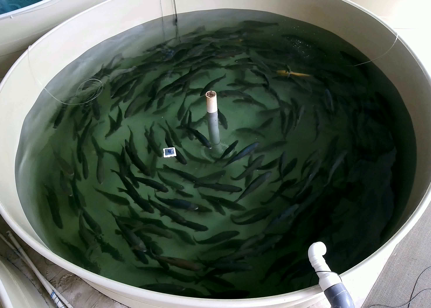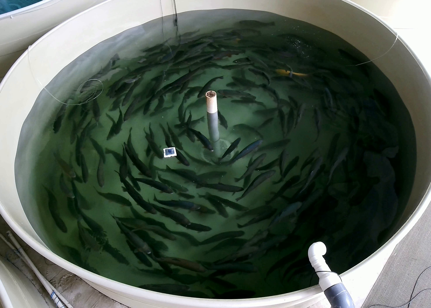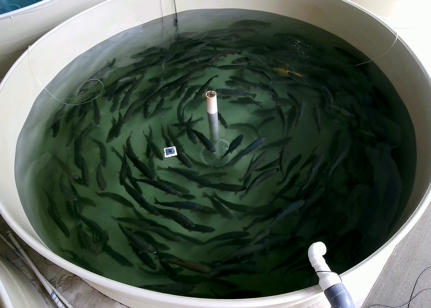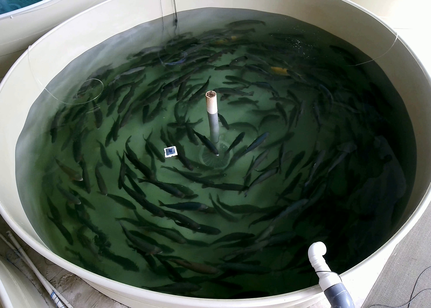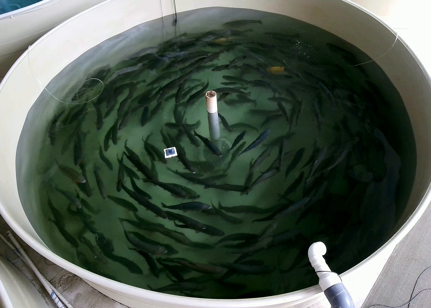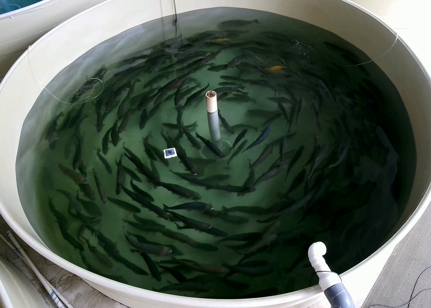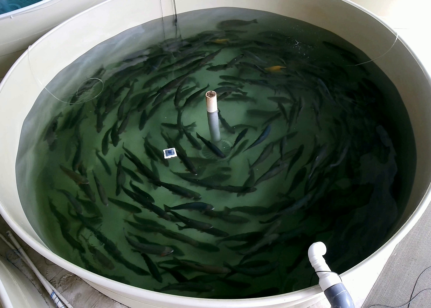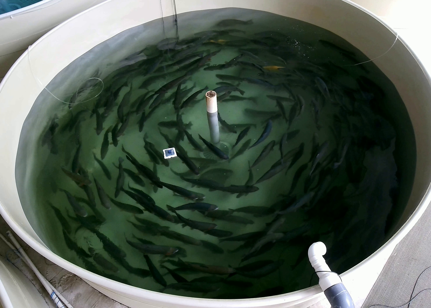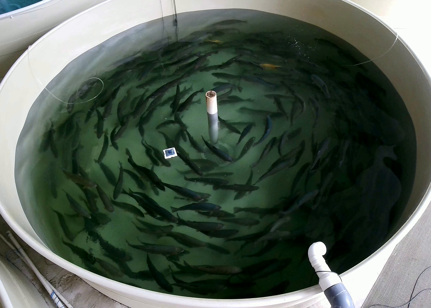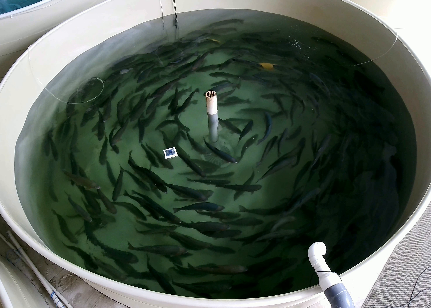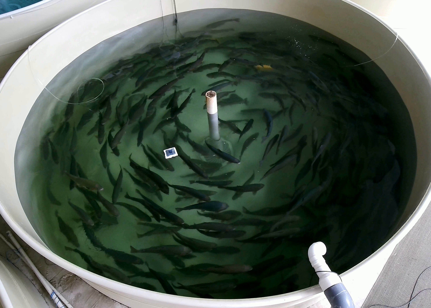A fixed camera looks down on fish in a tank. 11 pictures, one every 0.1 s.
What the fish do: Normal cruising.
